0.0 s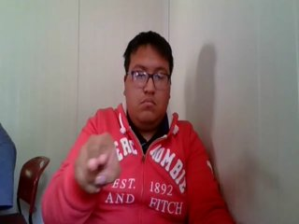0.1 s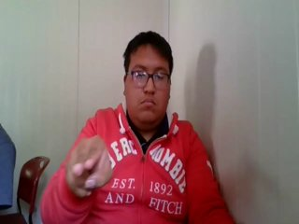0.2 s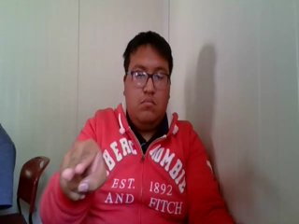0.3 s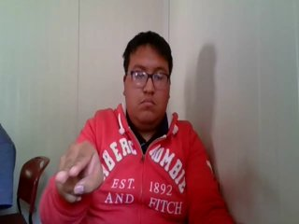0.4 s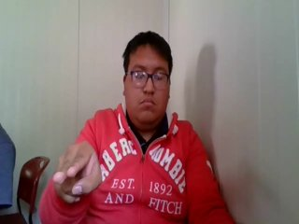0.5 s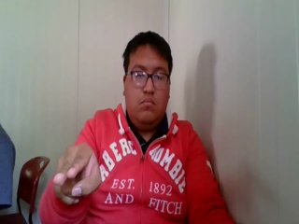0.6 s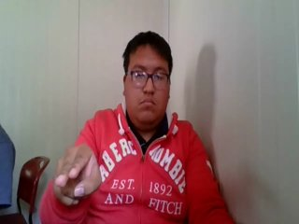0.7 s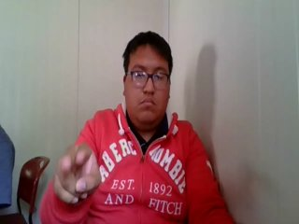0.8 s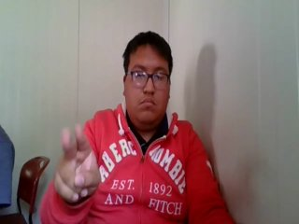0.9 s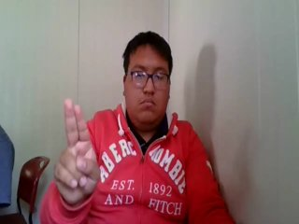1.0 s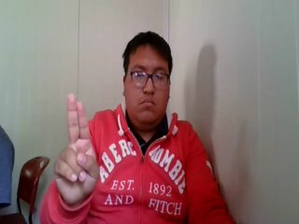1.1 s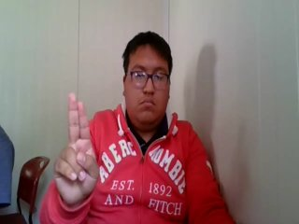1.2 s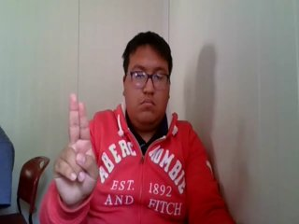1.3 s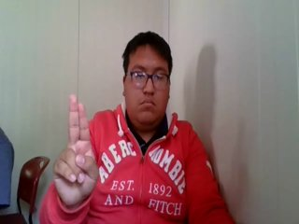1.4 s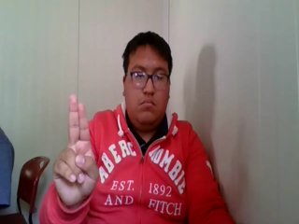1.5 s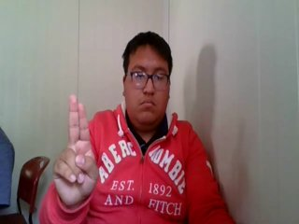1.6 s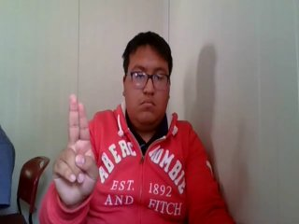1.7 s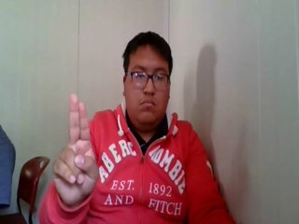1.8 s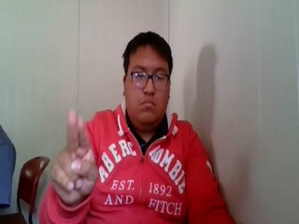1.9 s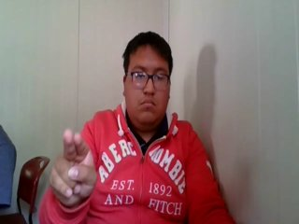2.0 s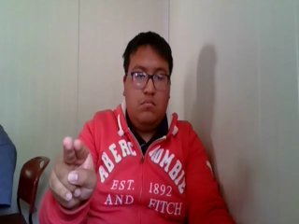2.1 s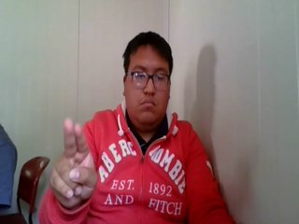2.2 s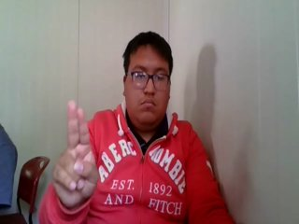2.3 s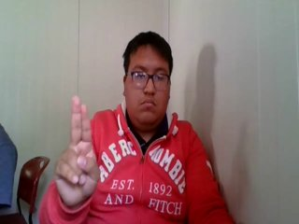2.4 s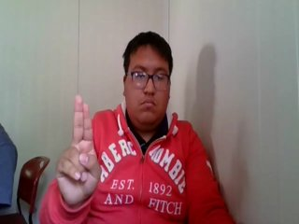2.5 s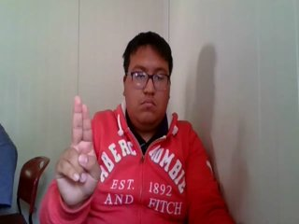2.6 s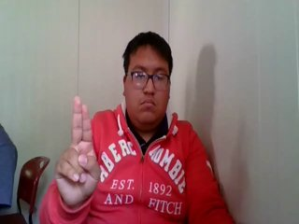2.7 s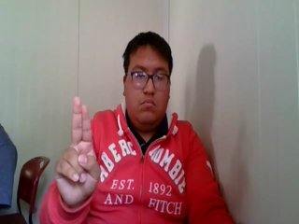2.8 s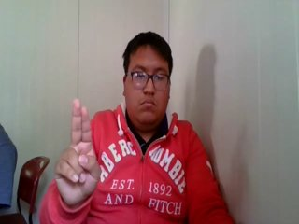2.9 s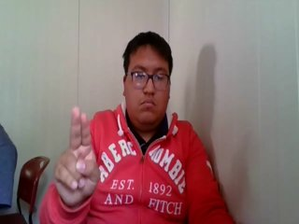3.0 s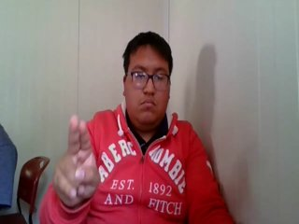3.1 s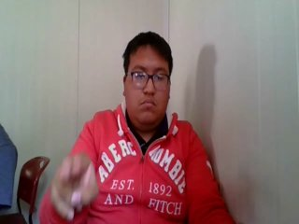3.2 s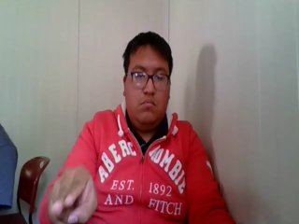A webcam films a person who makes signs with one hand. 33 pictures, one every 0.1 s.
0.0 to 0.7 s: Pointing with two fingers.
0.8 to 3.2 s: Click with two fingers.
